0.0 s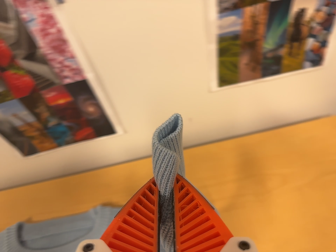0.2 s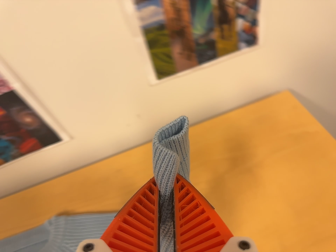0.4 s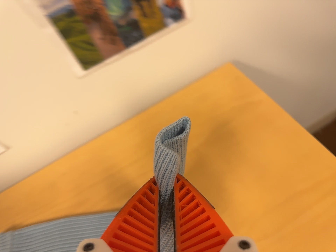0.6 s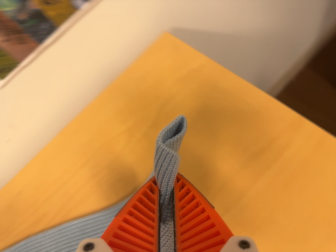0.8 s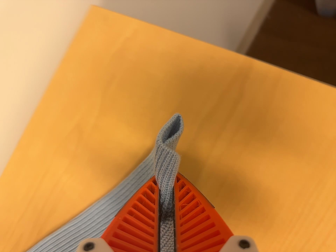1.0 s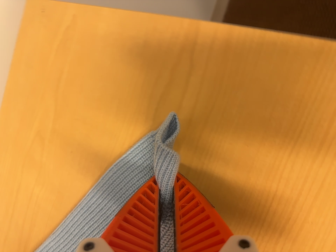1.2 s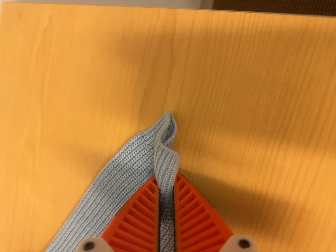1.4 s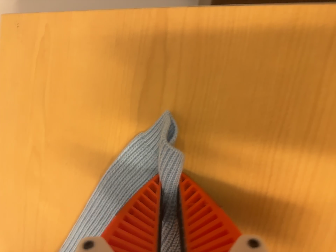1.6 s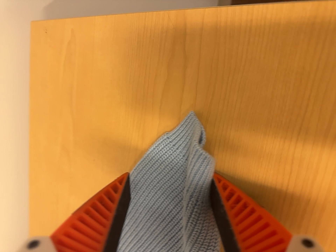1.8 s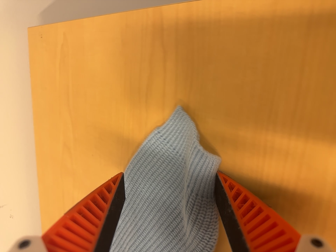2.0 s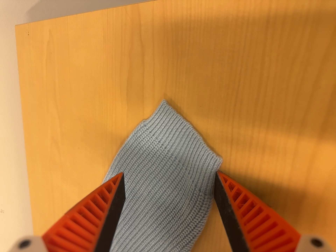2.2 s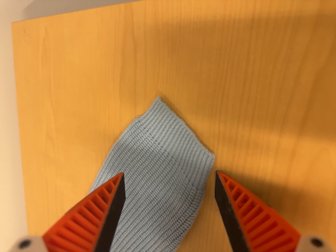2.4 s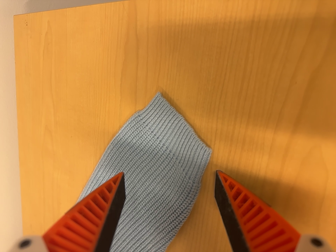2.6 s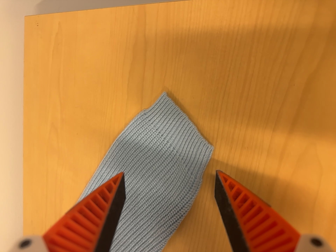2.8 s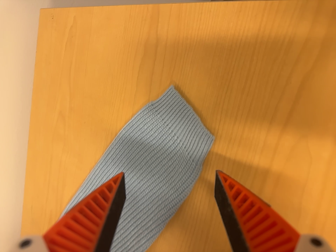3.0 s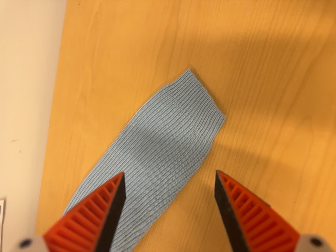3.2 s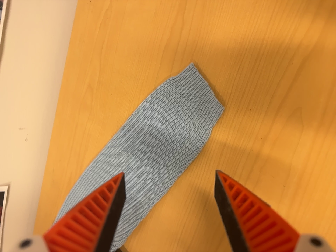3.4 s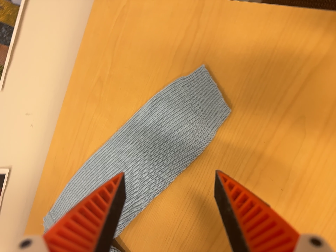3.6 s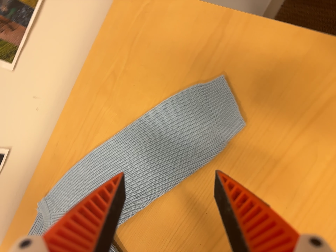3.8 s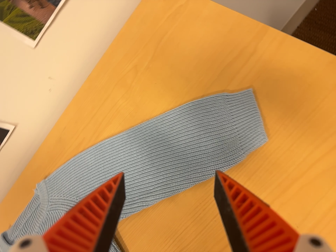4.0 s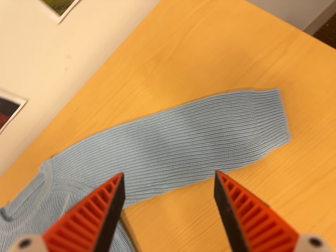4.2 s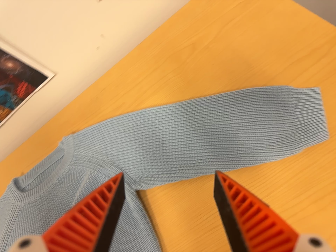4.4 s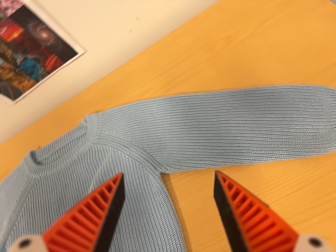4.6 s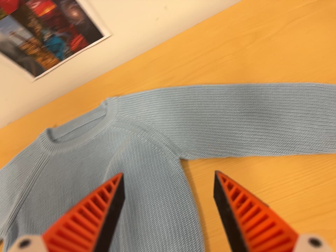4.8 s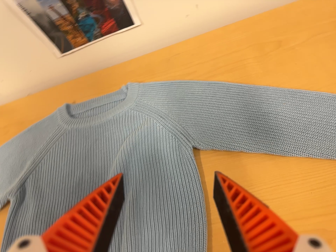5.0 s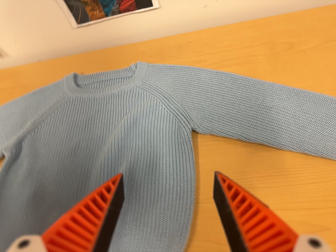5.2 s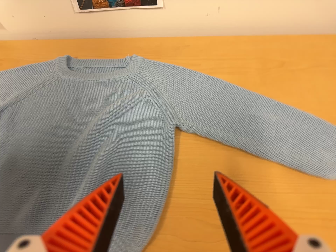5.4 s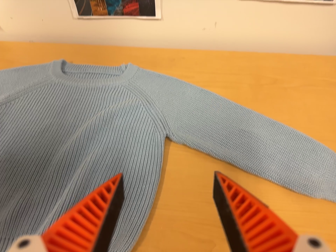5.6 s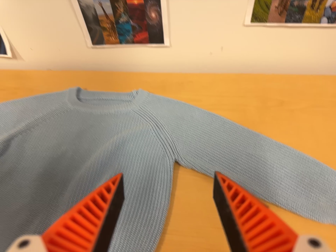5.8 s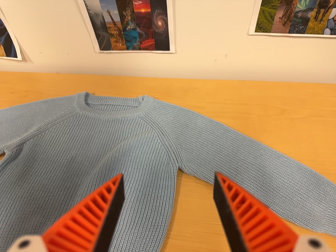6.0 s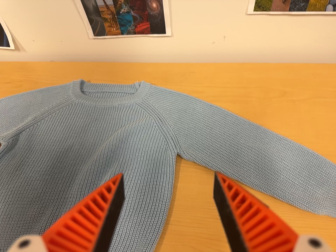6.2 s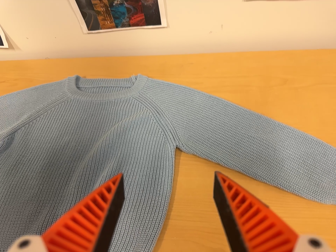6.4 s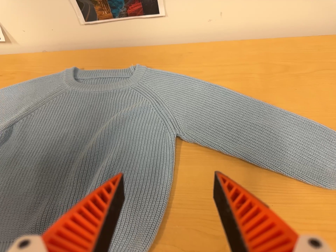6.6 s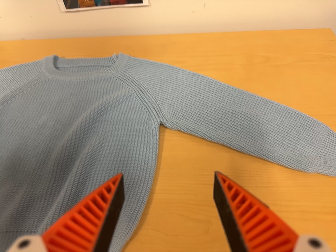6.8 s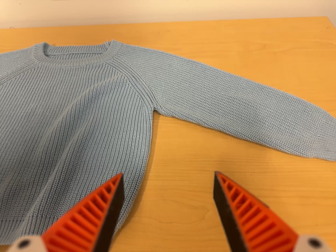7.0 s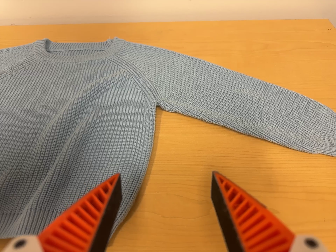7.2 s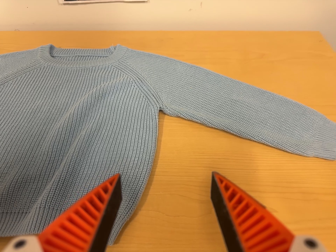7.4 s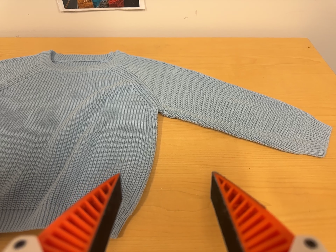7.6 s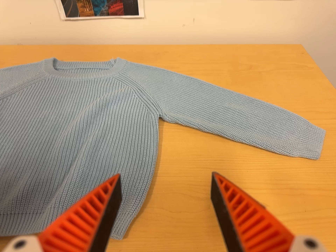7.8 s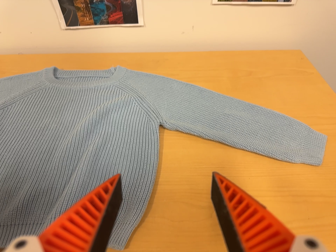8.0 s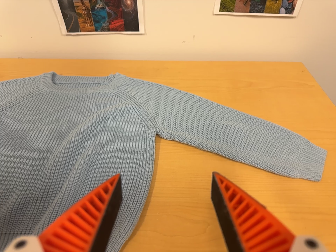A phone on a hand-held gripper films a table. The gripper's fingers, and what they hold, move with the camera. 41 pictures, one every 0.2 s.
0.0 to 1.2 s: The camera travels to its right and forward, about 38 cm, so close, fixed things drift to the left. Its aim tips toward the bottom of its view by about 20 degrees, and the scene shifts upward. It rolls about its line of sight by about 65 degrees, and the scene rotates counterclockwise.
1.2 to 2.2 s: The camera travels to its right and backward, about 8 cm. It rolls about its line of sight by about 10 degrees, and the scene rotates counterclockwise.
2.2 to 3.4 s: The camera travels backward and toward the bottom of its view, about 12 cm, so what stands in front gets smaller. It rolls about its line of sight by about 20 degrees, and the scene rotates clockwise.
3.4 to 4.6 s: The camera travels to its left, about 26 cm, so close, fixed things drift to the right. It rolls about its line of sight by about 40 degrees, and the scene rotates clockwise.
4.6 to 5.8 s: The camera travels backward and toward the bottom of its view, about 8 cm, so what stands in front gets smaller. Its aim tips toward the top of its view by about 10 degrees. It rolls about its line of sight by about 30 degrees, and the scene rotates clockwise.
5.8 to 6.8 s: The camera travels toward the bottom of its view and forward, about 9 cm, so close, fixed things drift upward.
6.8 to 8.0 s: The camera travels backward, about 7 cm, so what stands in front gets smaller. Its aim tips toward the top of its view by about 10 degrees.
The film runs backward here.
